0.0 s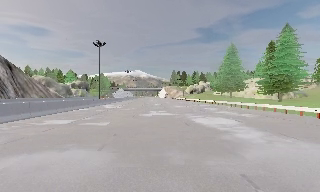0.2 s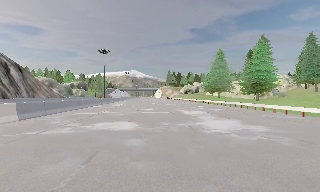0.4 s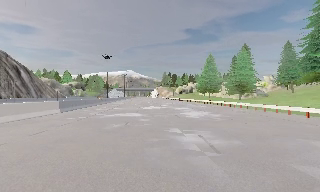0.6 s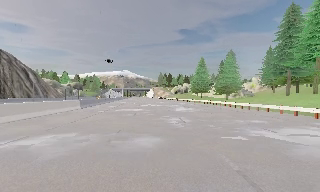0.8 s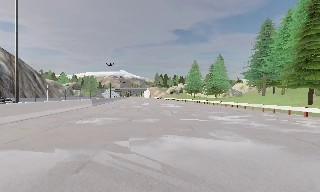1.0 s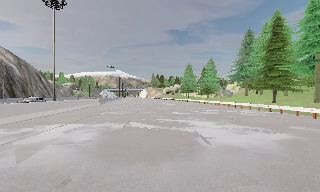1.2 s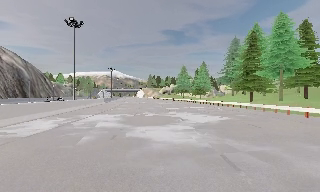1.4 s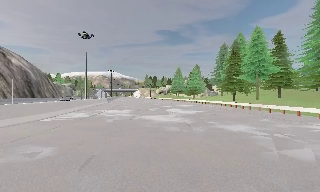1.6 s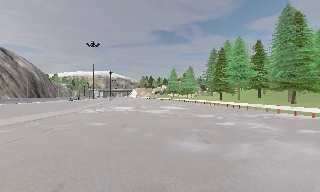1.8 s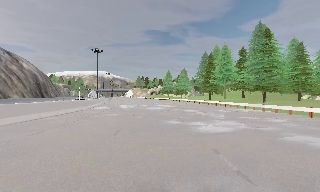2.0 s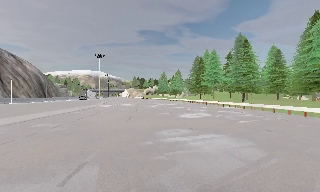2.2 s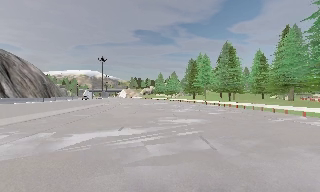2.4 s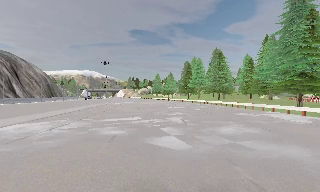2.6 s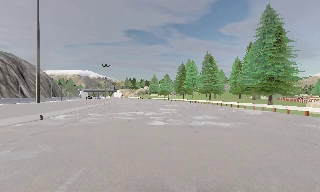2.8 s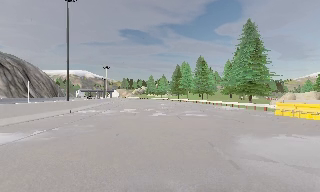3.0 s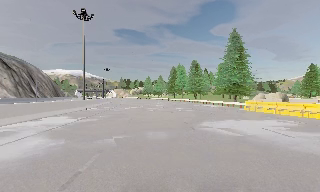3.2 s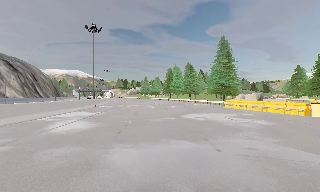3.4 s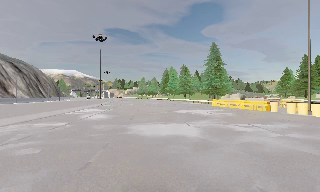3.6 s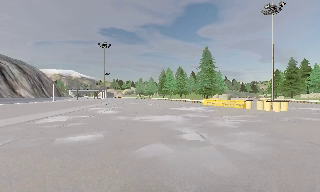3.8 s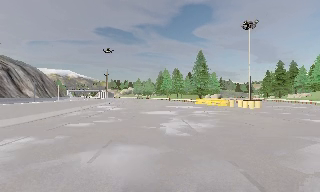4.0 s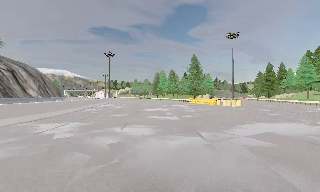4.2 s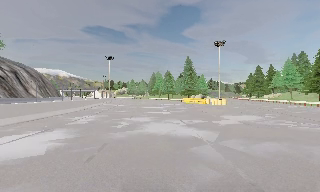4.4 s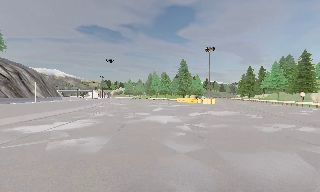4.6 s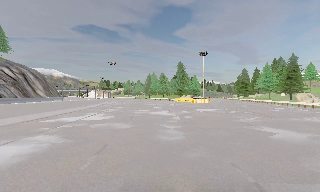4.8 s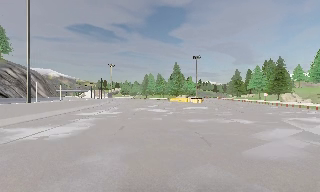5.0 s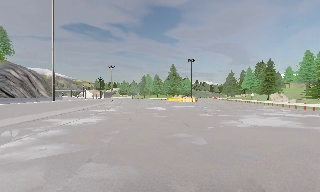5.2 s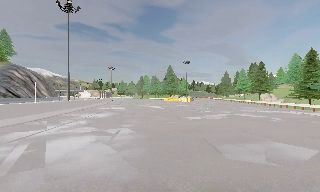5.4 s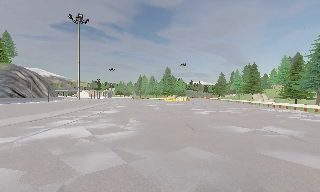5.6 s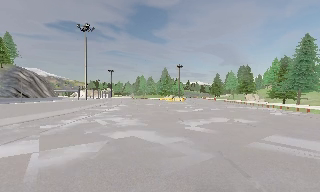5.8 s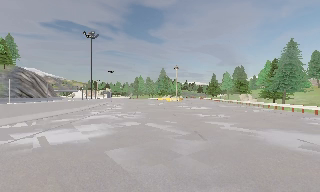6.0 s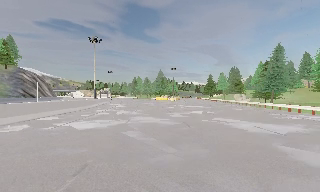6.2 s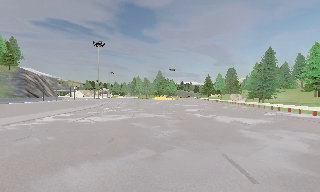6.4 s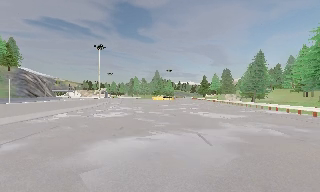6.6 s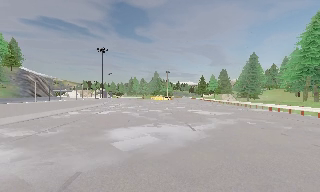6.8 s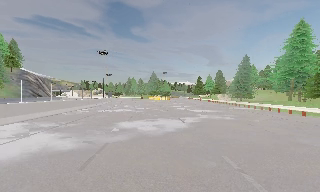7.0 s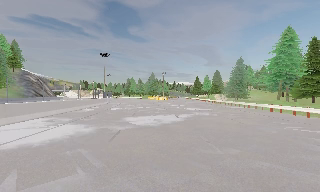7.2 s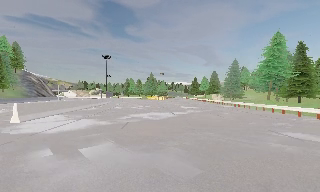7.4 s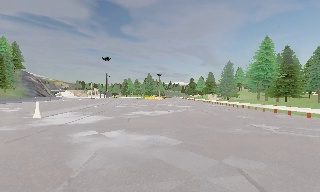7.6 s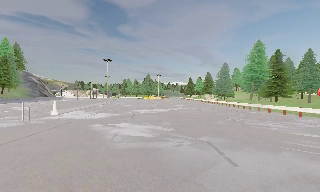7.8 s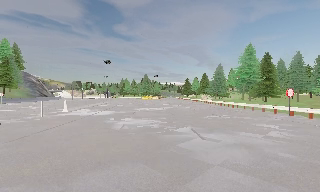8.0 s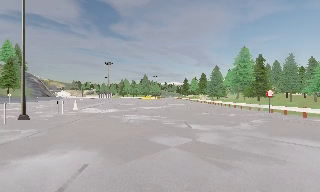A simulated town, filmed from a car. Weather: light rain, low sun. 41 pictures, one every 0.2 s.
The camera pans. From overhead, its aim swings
clockwise.
The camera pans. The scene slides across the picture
to the left.
0.0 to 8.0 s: The camera swings to its right by about 40 degrees, and the scene slides to the left. It travels backward, about 145 m. It loses speed.
The film runs backward here.
